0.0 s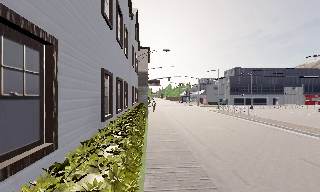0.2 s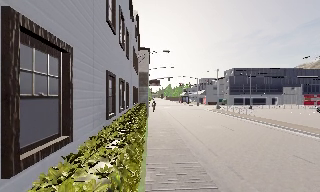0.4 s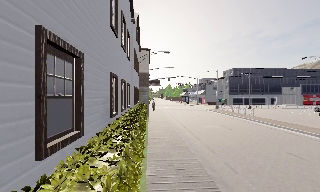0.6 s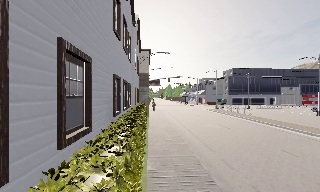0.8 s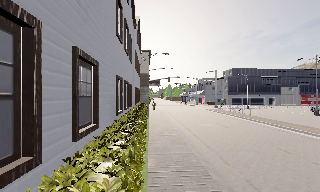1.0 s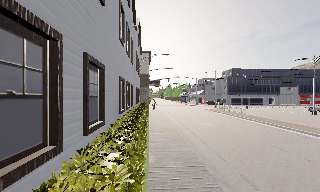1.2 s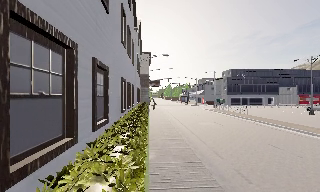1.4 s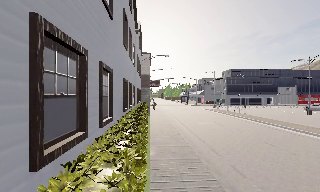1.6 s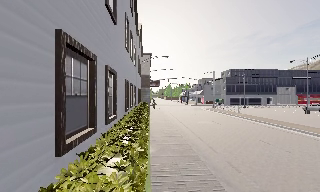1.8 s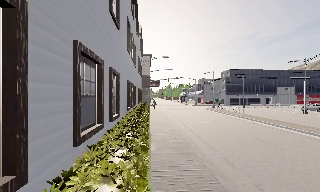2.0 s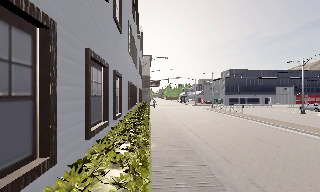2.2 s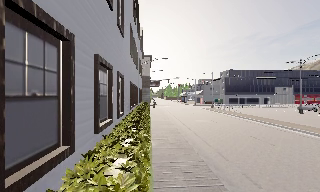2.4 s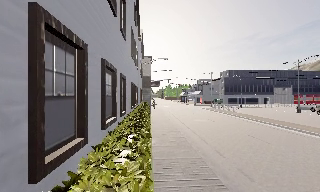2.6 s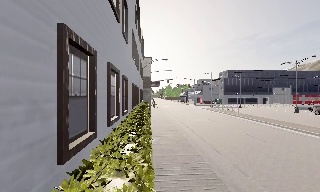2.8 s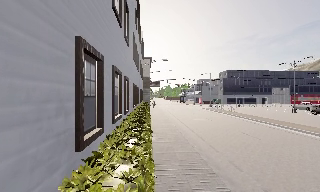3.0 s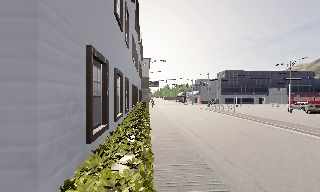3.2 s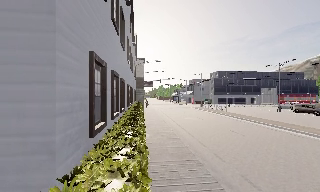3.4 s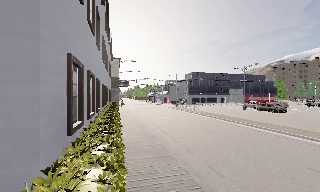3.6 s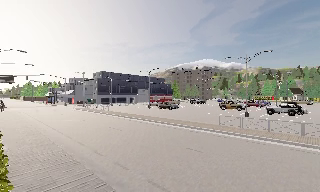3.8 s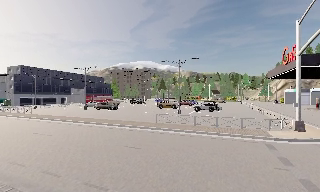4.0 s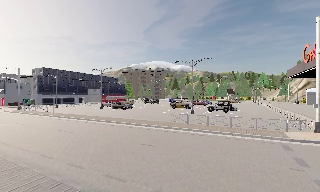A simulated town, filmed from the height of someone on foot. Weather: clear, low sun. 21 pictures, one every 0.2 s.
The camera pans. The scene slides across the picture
to the left.
The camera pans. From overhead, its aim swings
clockwise.
0.0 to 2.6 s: The camera travels backward, about 4.5 m, so what stands in front gets smaller.
2.6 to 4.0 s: The scene slides to the left, as the camera pans about 60 degrees to its right. It travels backward, about 2.5 m.
The film runs backward here.
